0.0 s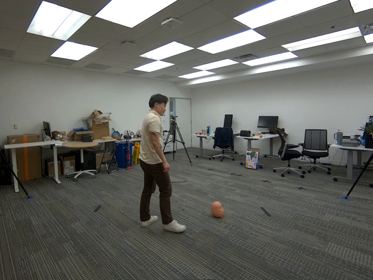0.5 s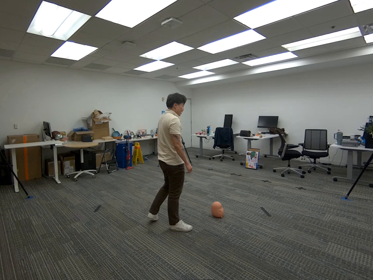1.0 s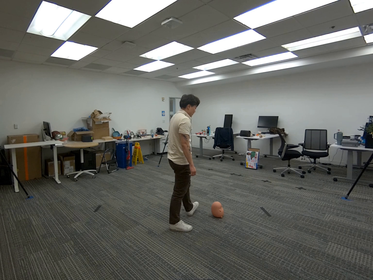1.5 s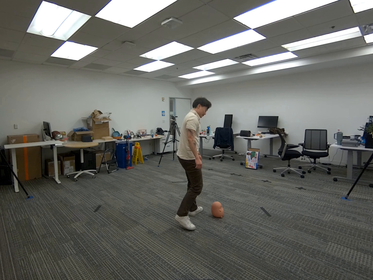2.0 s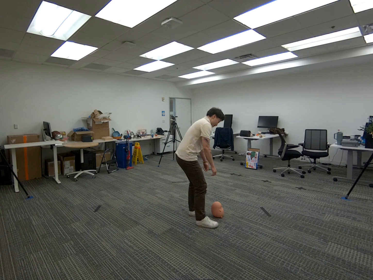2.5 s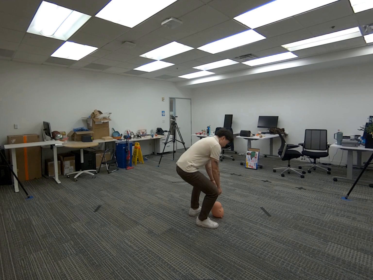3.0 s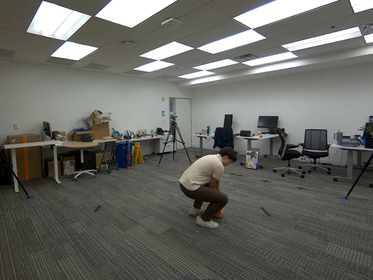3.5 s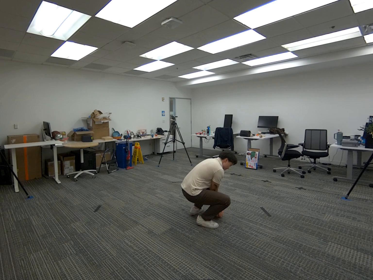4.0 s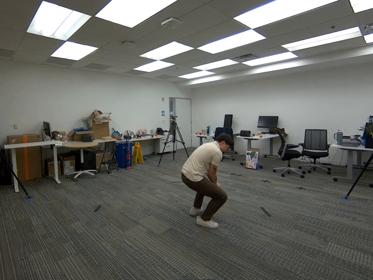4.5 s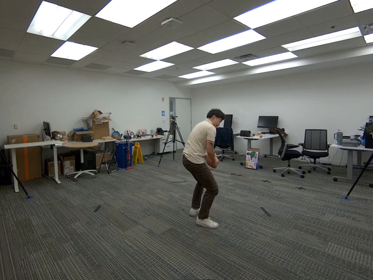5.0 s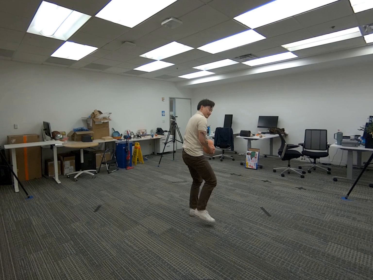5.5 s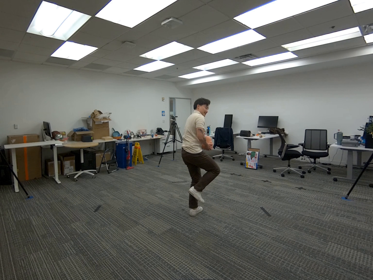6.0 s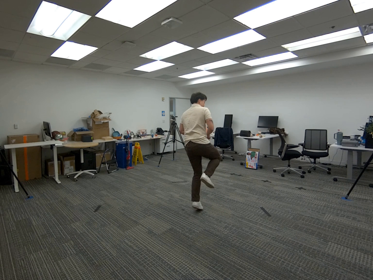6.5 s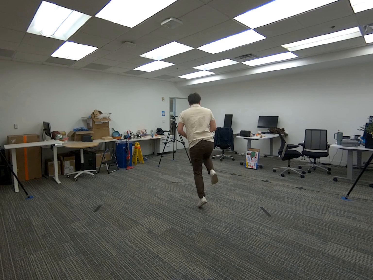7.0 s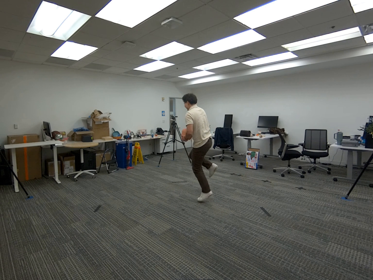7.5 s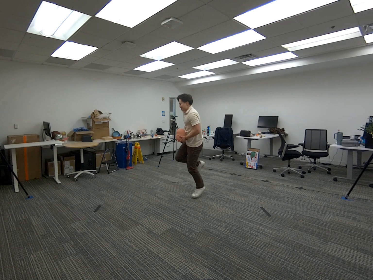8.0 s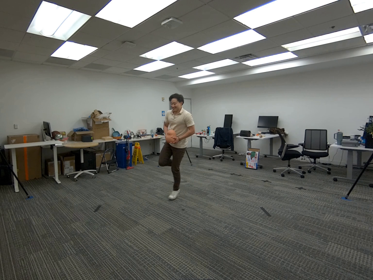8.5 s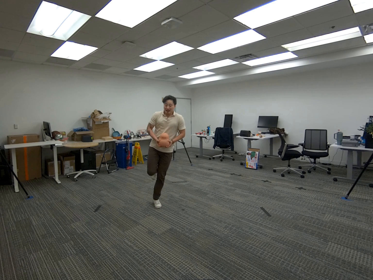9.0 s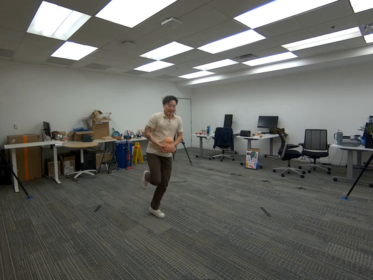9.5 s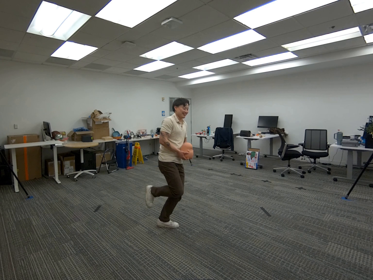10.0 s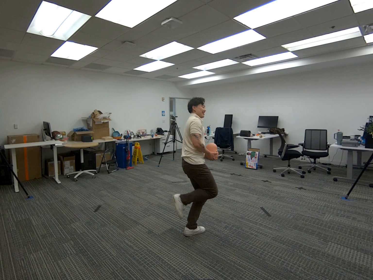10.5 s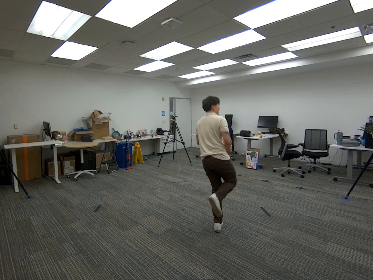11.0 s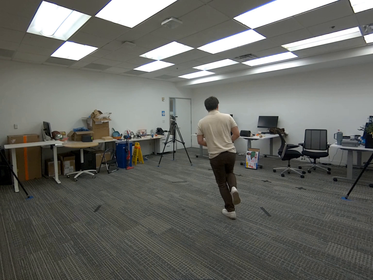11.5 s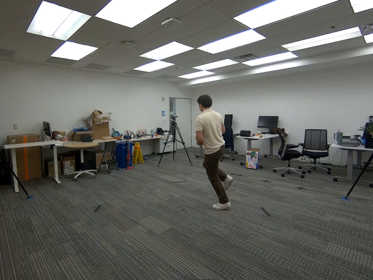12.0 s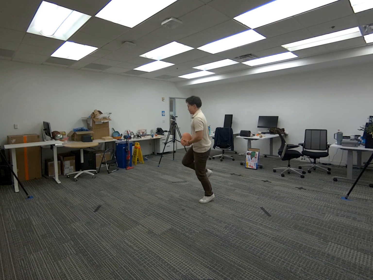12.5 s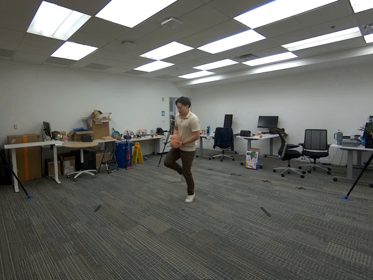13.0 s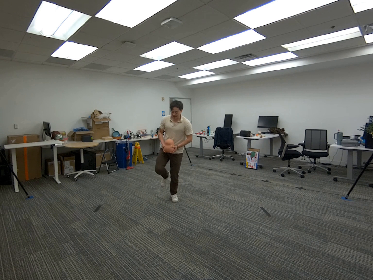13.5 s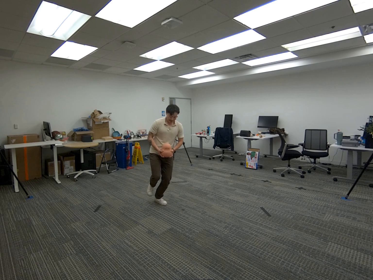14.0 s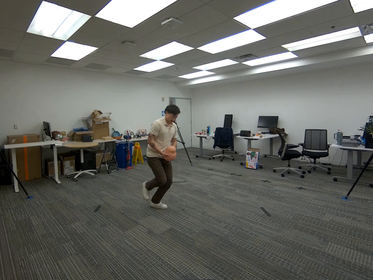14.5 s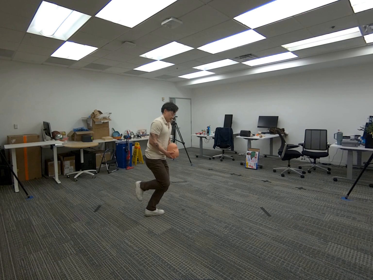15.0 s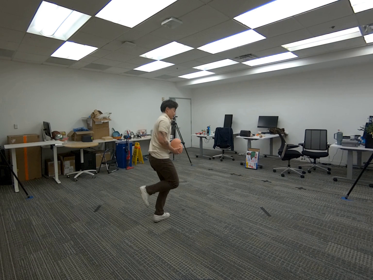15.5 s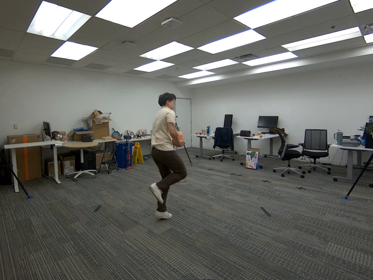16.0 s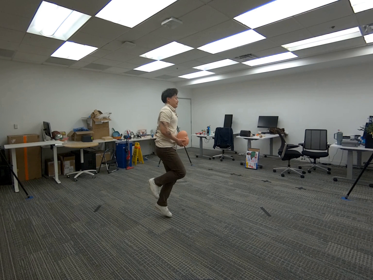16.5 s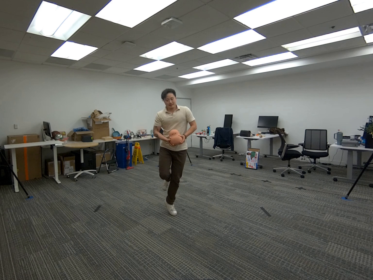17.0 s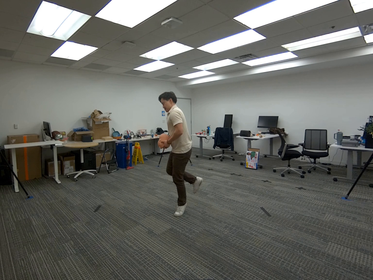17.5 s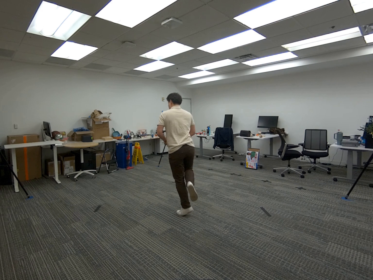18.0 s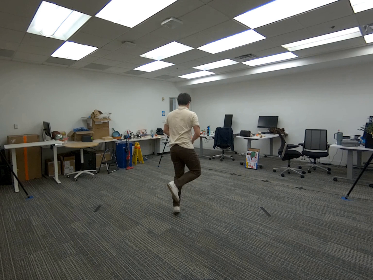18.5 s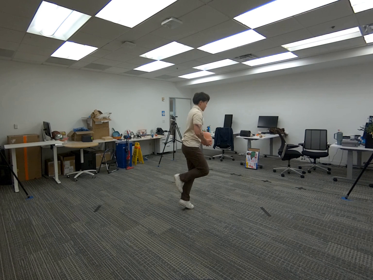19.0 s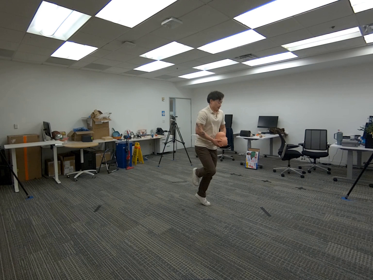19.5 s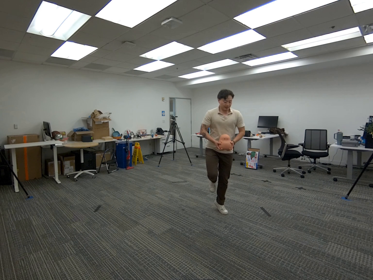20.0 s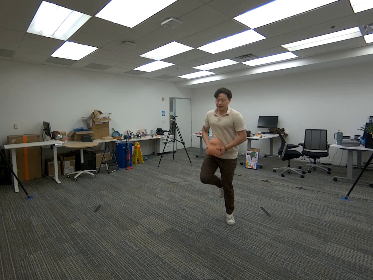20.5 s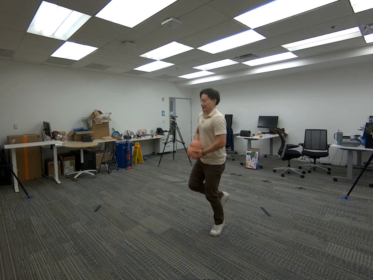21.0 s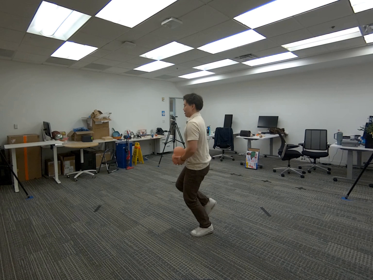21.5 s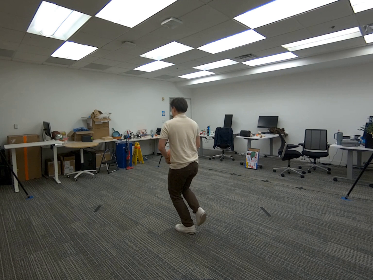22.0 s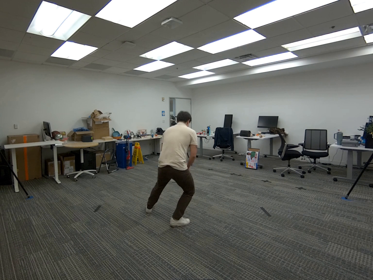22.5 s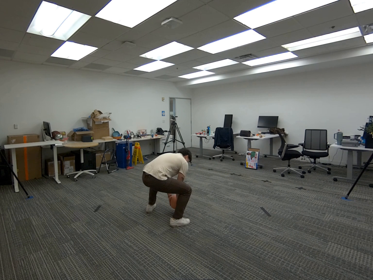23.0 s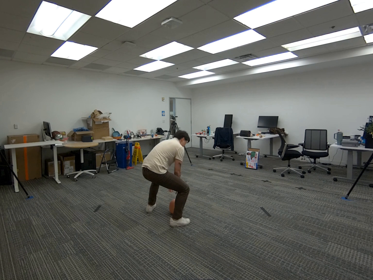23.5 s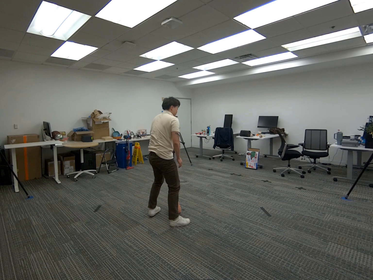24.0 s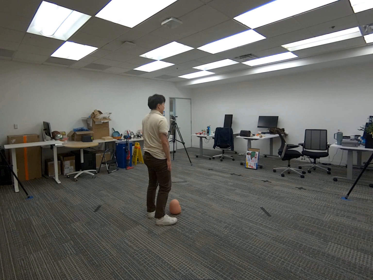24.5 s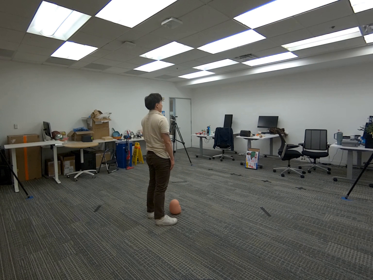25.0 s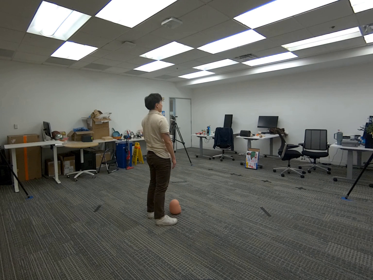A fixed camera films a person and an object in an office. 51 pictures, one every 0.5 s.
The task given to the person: Walk over to the potato light and pick it up from the floor. Grab the potato light with both hands and hop in a circle with your left foot. Place the potato light back on the floor.
